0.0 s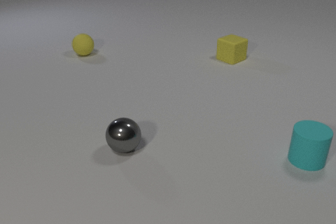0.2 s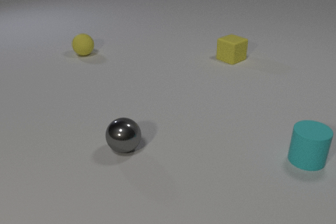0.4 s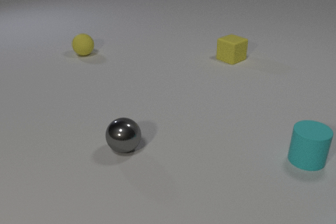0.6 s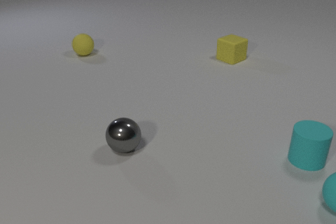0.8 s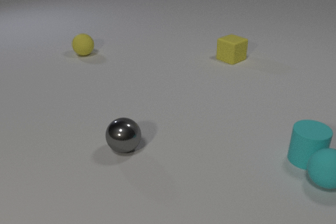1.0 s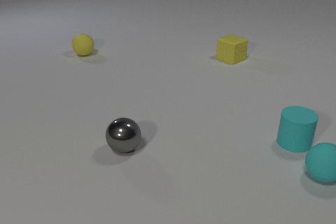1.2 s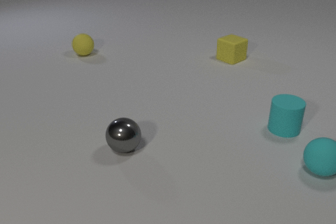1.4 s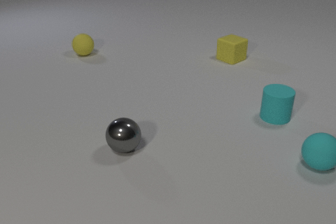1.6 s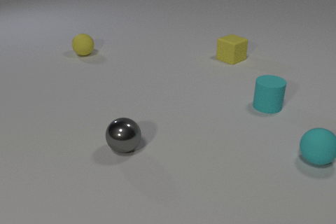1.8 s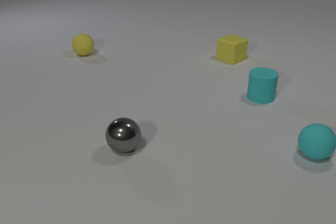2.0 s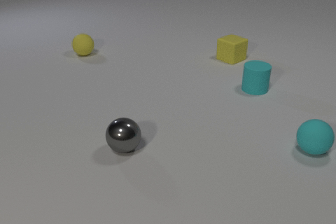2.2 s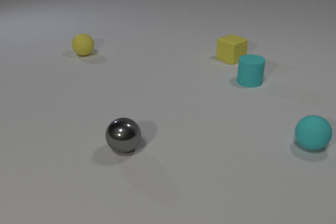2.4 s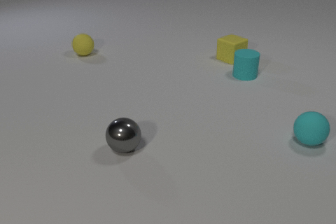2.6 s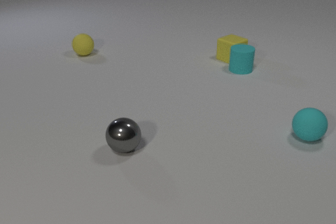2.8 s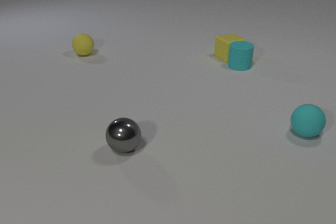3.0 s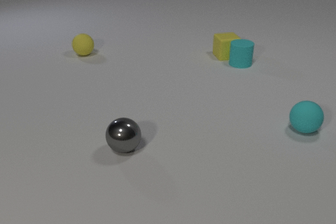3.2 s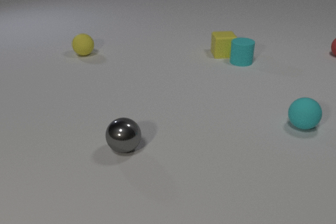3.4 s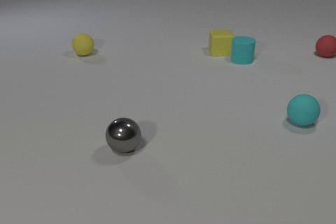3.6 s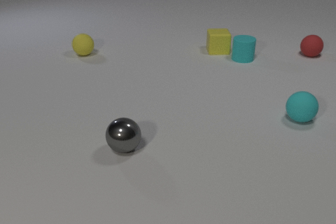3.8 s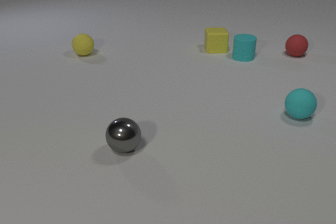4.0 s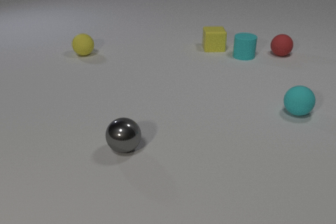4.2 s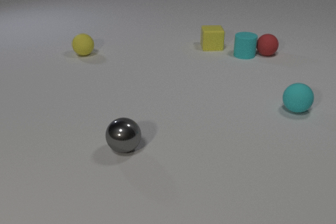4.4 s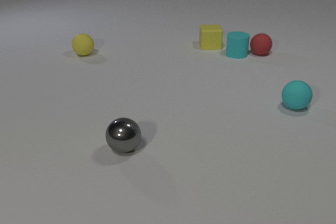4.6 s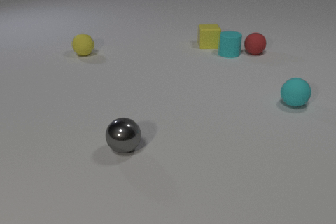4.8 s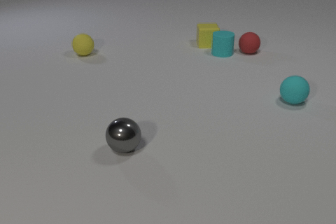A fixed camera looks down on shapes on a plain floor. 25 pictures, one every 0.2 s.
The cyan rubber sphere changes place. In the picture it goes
away from the camera.
The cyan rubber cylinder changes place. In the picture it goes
away from the camera.
0.0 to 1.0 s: The cyan rubber sphere comes in at the right edge, rolls away from the camera and to the left. The cyan rubber cylinder slides away from the camera and to the left. The cyan rubber sphere and the cyan rubber cylinder collide.
1.0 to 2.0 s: The cyan rubber sphere rolls away from the camera. The cyan rubber cylinder slides away from the camera and to the left.
2.0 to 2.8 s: The cyan rubber sphere rolls away from the camera. The cyan rubber cylinder slides away from the camera. The cyan rubber cylinder and the yellow rubber cube collide.
2.8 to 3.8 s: The cyan rubber sphere rolls away from the camera. The cyan rubber cylinder slides away from the camera. The yellow rubber cube slides away from the camera and to the left, spins so that its near face slides to the left, clockwise seen from above. The red rubber sphere comes in at the right edge, rolls to the left.
3.8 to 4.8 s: The cyan rubber sphere rolls away from the camera. The cyan rubber cylinder slides to the left. The yellow rubber cube slides away from the camera and to the left. The red rubber sphere rolls to the left. The cyan rubber cylinder and the red rubber sphere collide.
What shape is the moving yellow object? cube.
How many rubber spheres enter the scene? 2.
How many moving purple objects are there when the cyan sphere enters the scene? 0.
